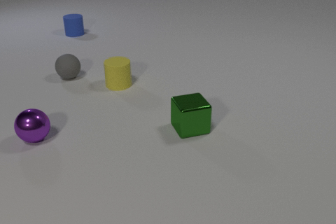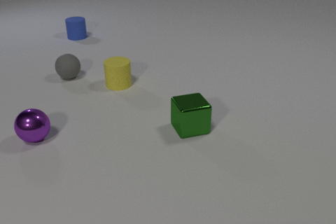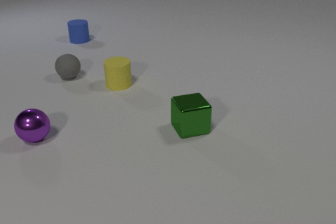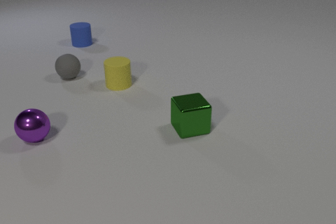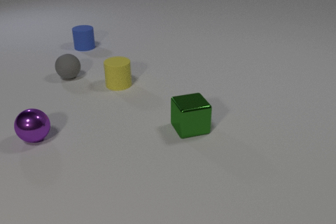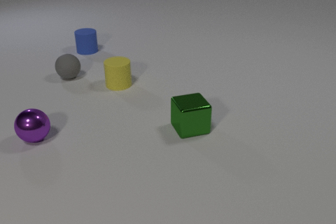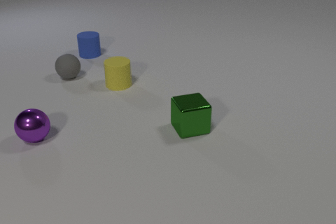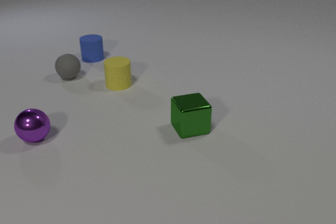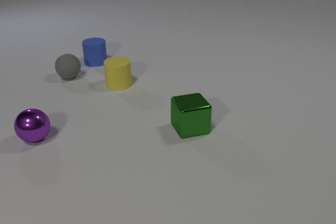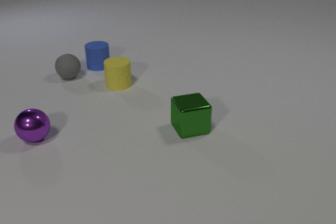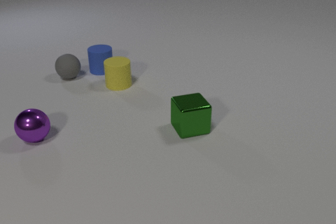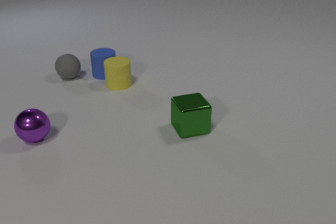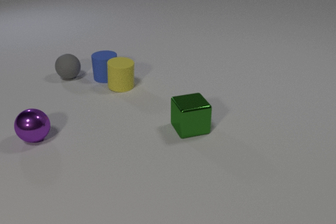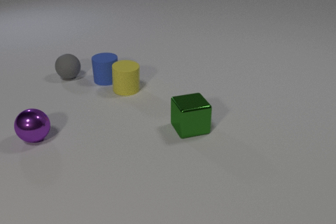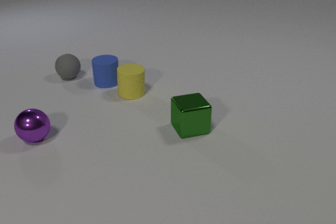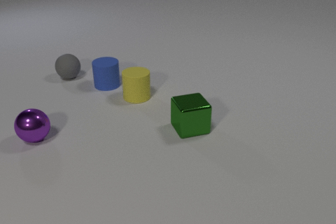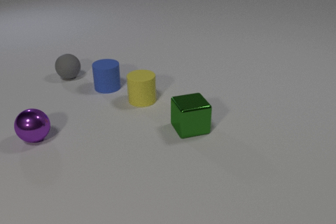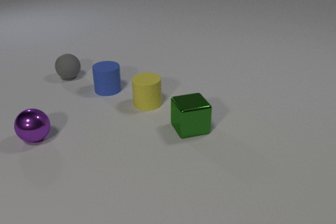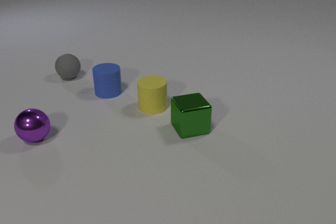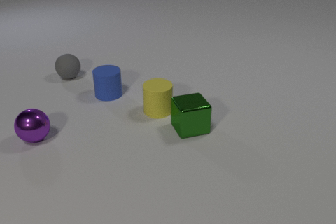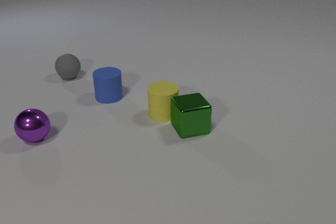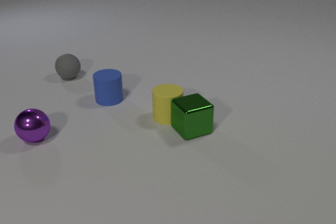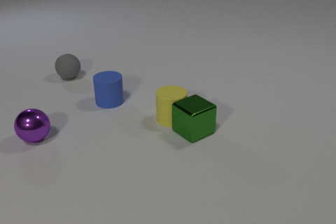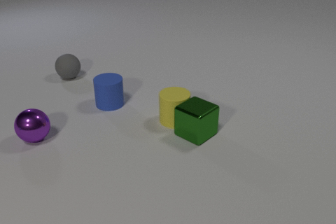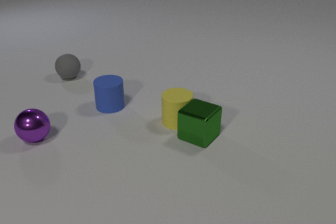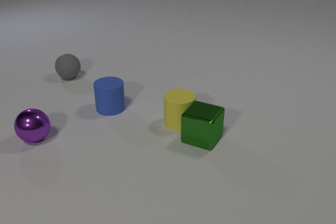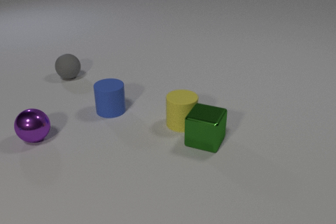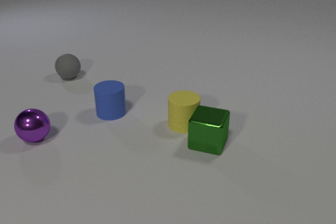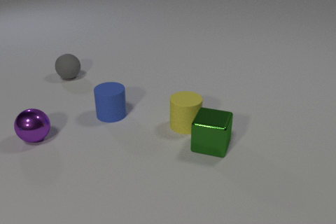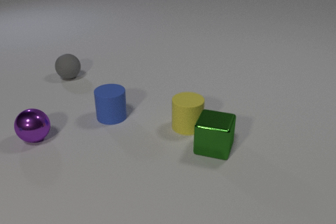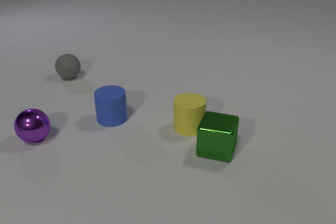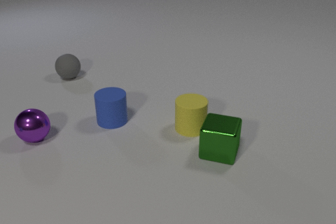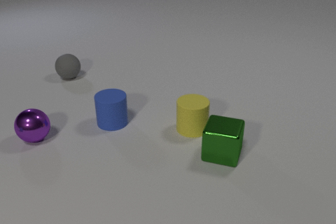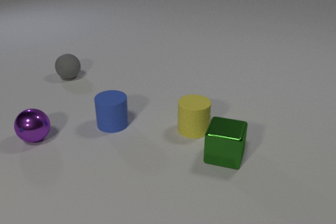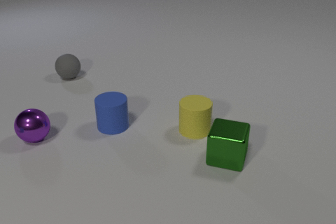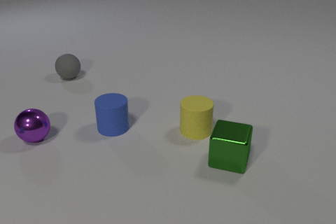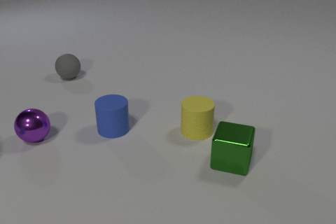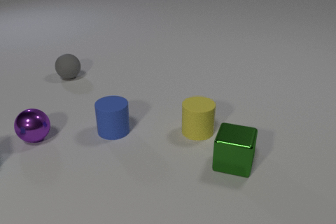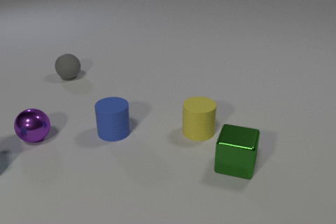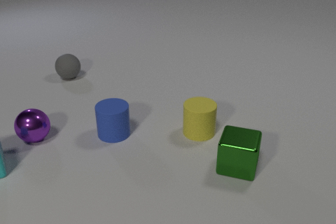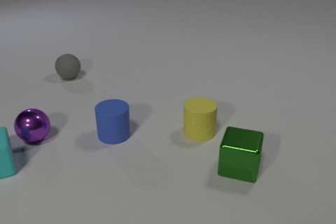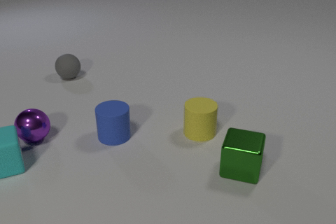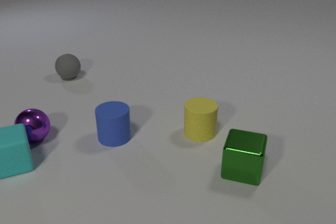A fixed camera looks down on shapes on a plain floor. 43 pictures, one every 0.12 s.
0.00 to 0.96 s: The blue rubber cylinder slides toward the camera.
0.96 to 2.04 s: The blue rubber cylinder slides toward the camera. The yellow rubber cylinder slides toward the camera and to the right. The blue rubber cylinder and the yellow rubber cylinder collide.
2.04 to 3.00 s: The blue rubber cylinder slides toward the camera. The yellow rubber cylinder slides toward the camera and to the right. The green metal cube slides toward the camera and to the right, spins counterclockwise seen from above by about 45 degrees, its near face sliding to the right. The yellow rubber cylinder and the green metal cube collide.
3.00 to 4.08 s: The blue rubber cylinder slides toward the camera. The yellow rubber cylinder slides to the right and toward the camera. The green metal cube slides toward the camera and to the right.
4.08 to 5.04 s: The blue rubber cylinder slides toward the camera. The green metal cube slides toward the camera and to the right. The cyan rubber cube comes in at the left edge, slides to the right.
How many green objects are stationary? 0.
How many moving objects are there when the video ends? 3.
How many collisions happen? 2.
